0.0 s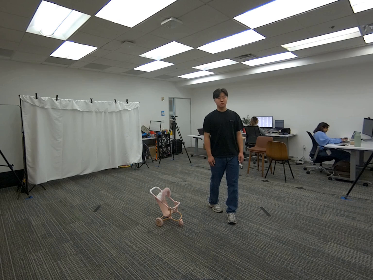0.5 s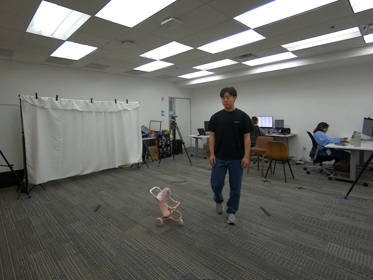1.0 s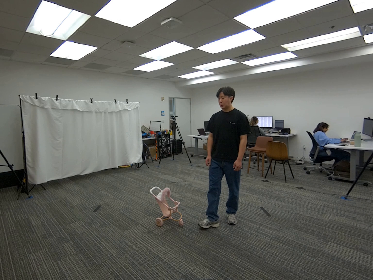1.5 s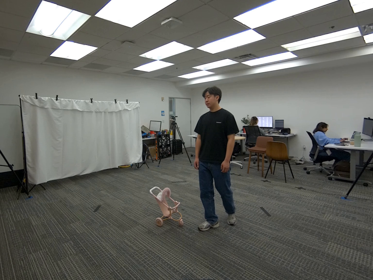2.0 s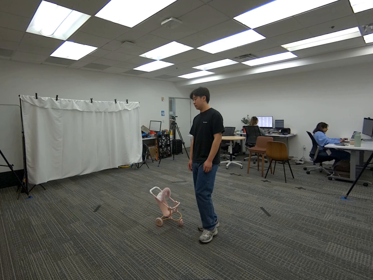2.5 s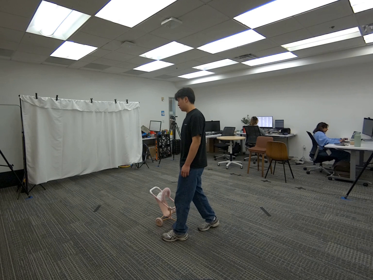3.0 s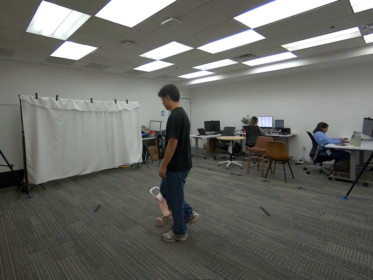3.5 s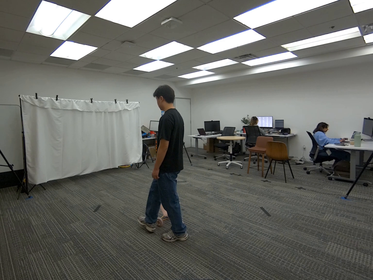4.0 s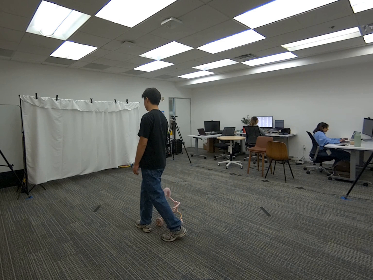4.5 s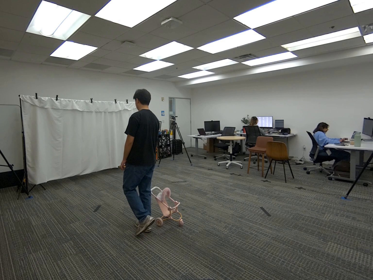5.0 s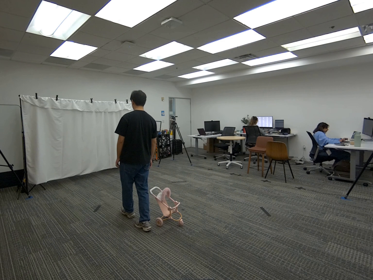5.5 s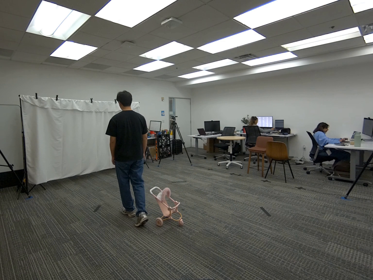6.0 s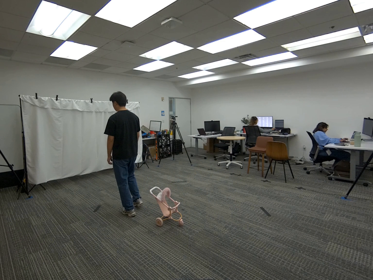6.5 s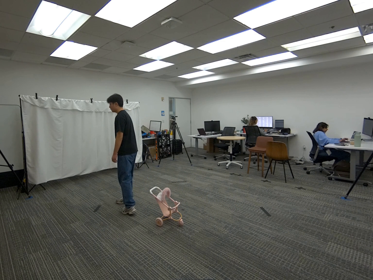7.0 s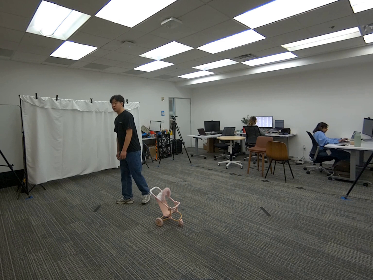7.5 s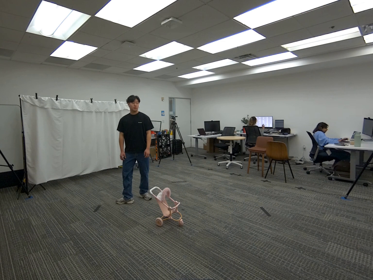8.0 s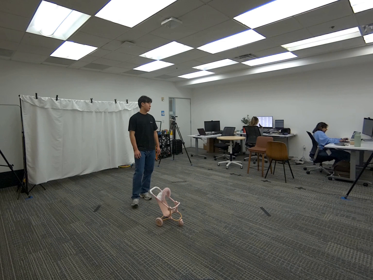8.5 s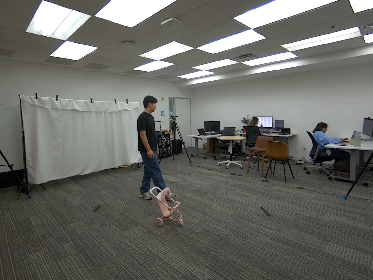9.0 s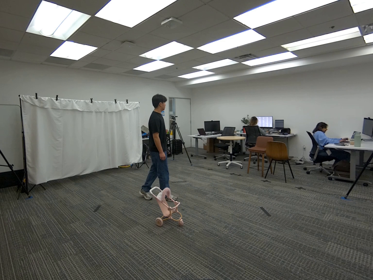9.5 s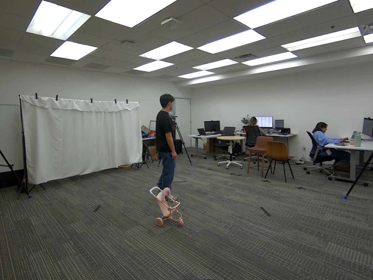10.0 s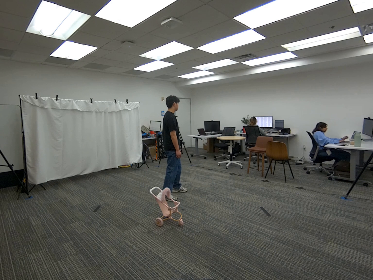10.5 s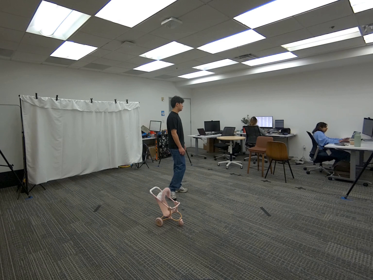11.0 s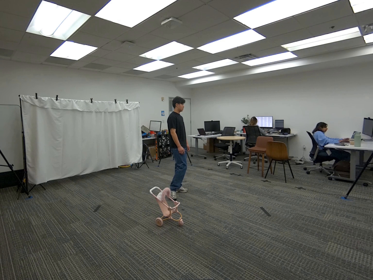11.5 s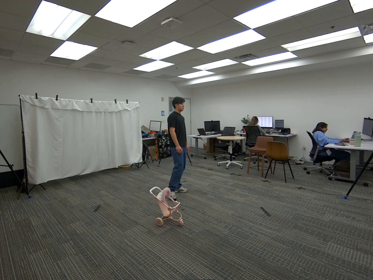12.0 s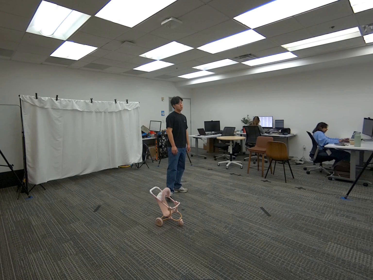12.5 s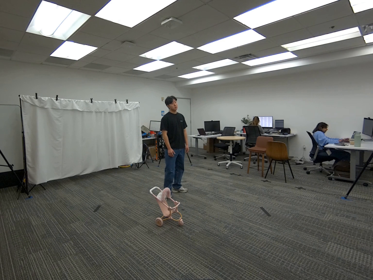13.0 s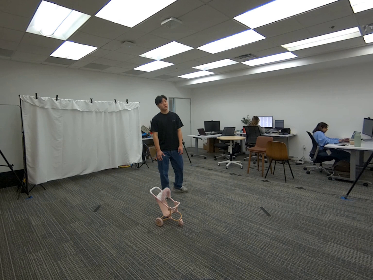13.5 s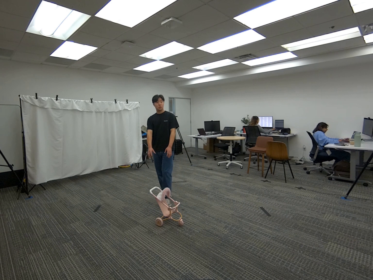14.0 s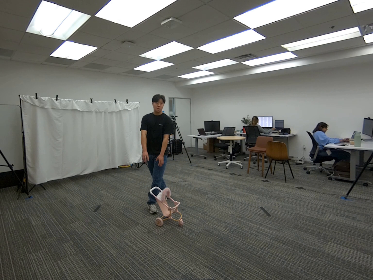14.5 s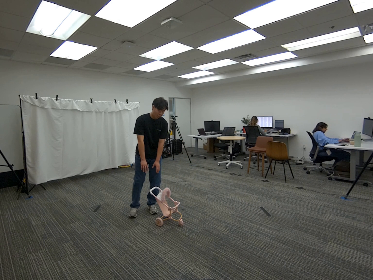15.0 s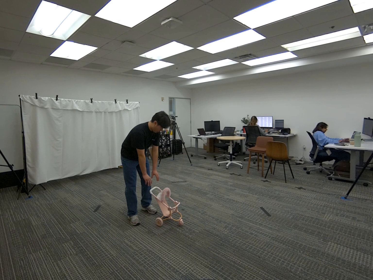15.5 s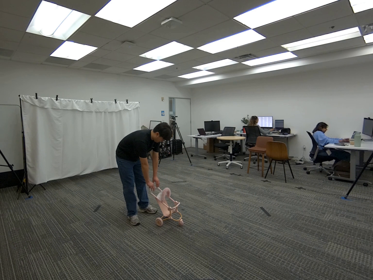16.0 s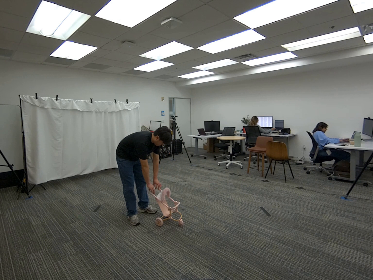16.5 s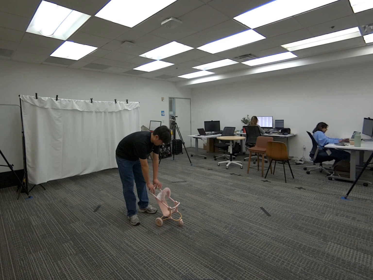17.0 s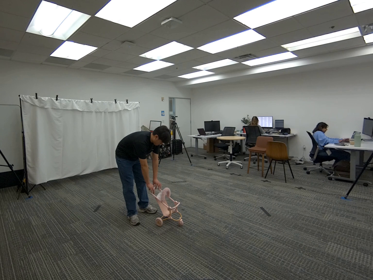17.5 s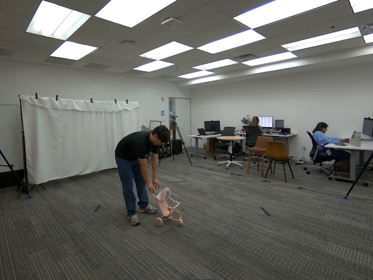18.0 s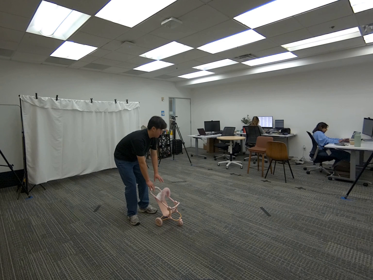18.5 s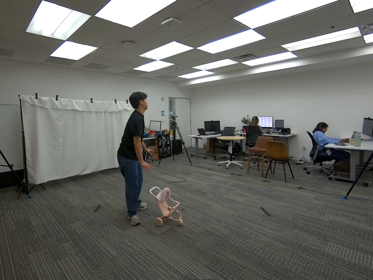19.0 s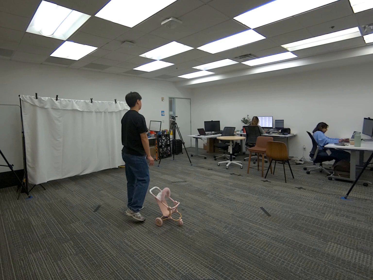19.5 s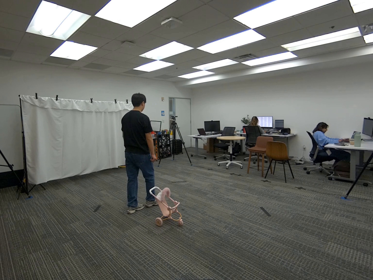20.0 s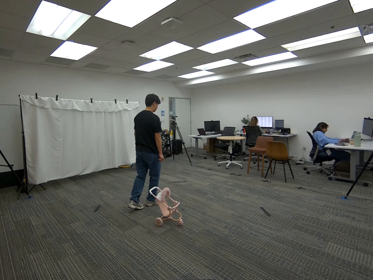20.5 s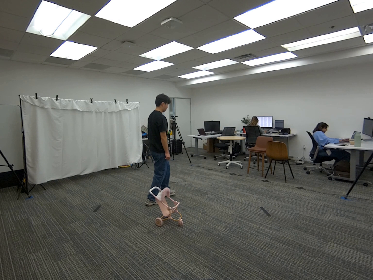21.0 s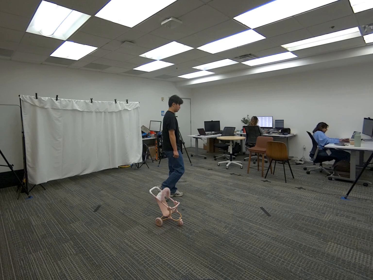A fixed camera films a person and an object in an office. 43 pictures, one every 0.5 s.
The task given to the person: Walk over to the toy stroller within the bounding area and reach out both hands to touch the stroller. Step away when finished.
